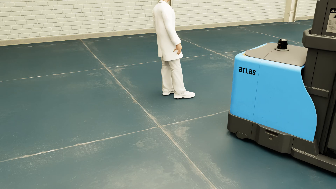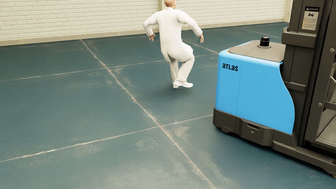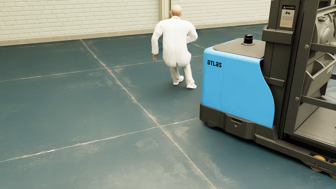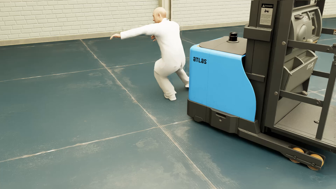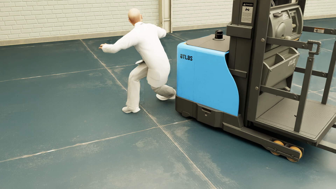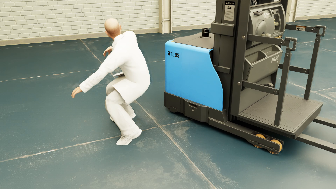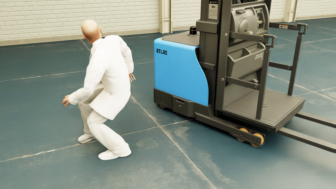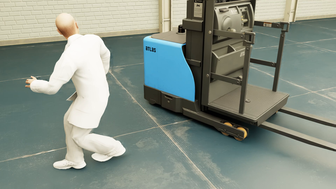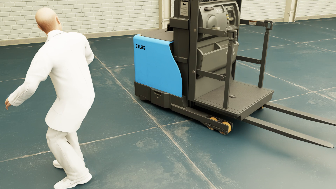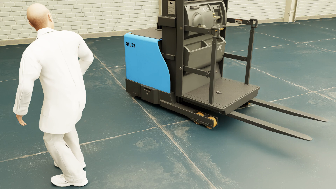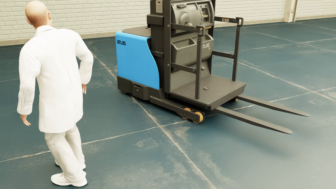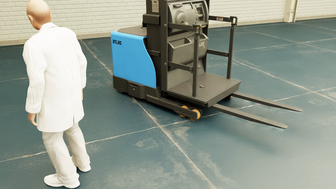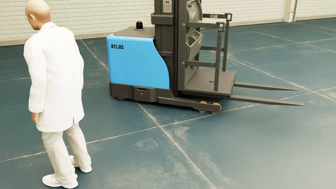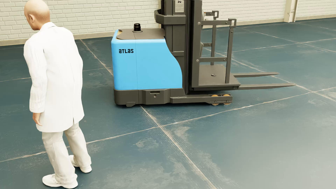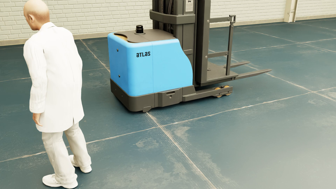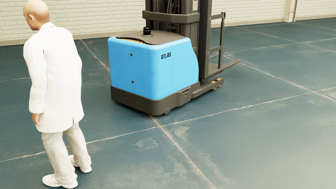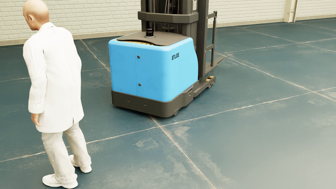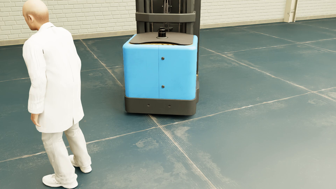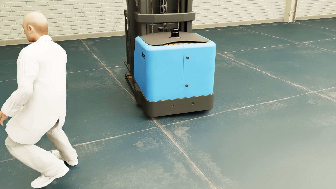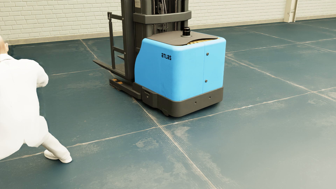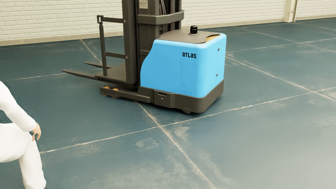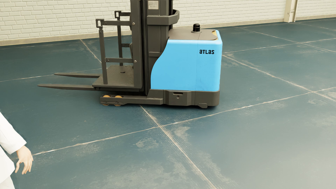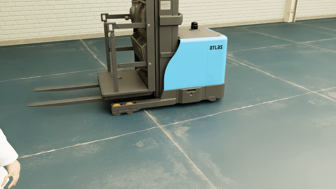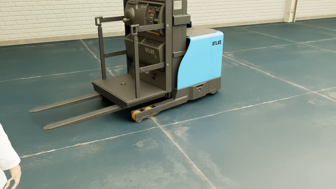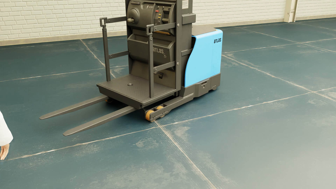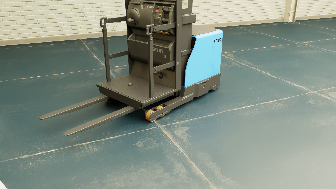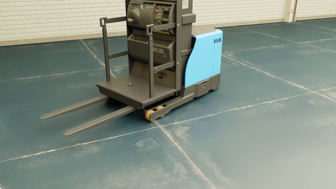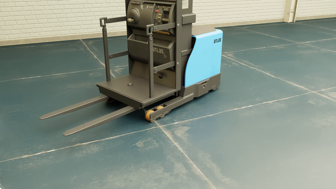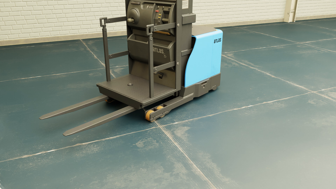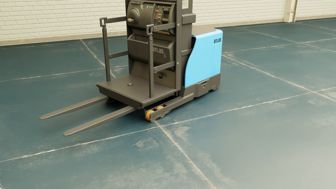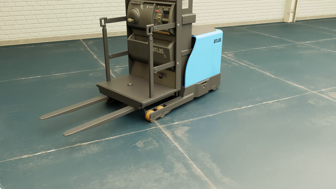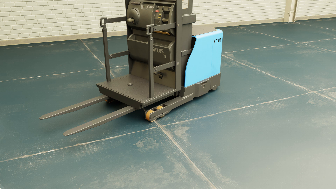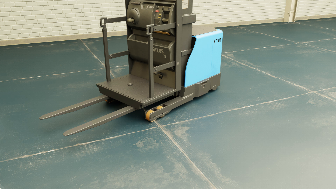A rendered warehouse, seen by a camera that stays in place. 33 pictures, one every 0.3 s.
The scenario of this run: Near miss between a forklift and a person.
